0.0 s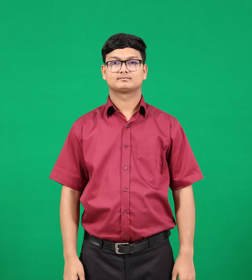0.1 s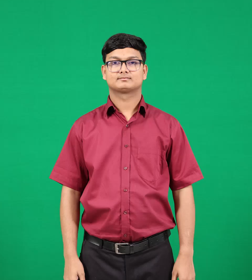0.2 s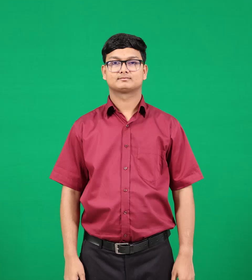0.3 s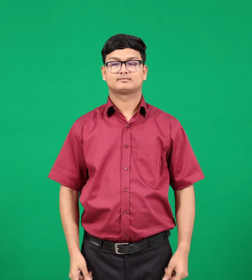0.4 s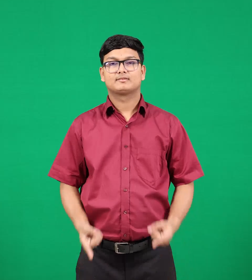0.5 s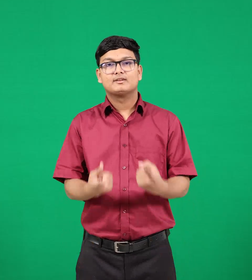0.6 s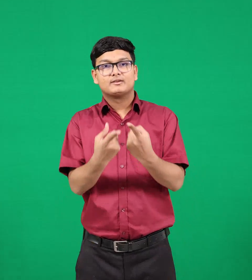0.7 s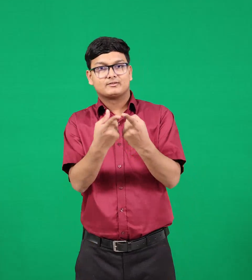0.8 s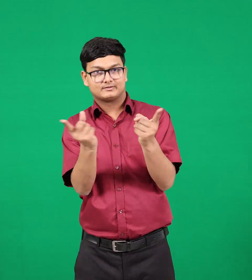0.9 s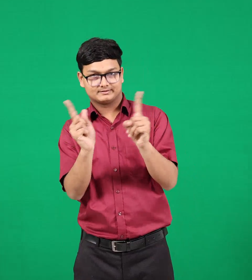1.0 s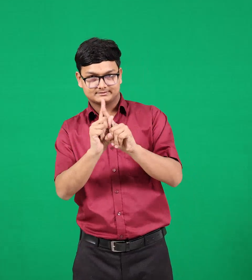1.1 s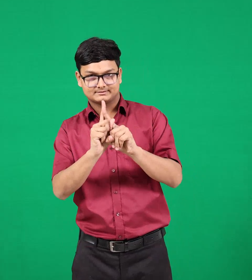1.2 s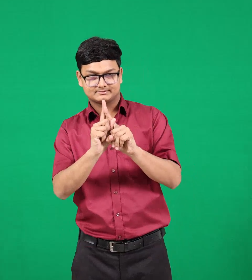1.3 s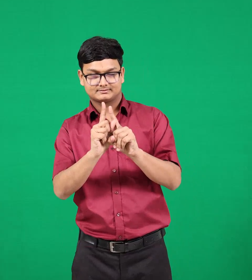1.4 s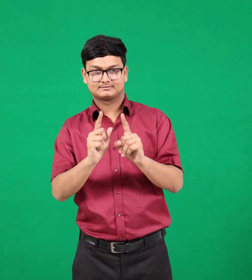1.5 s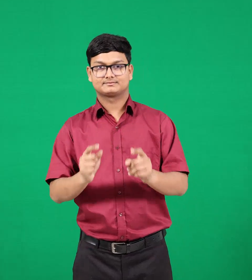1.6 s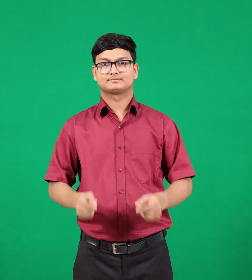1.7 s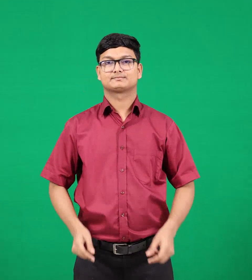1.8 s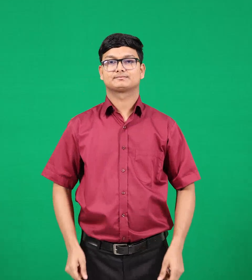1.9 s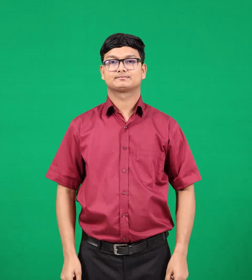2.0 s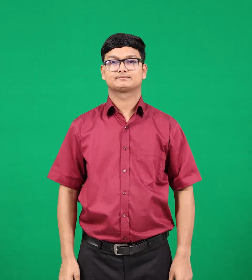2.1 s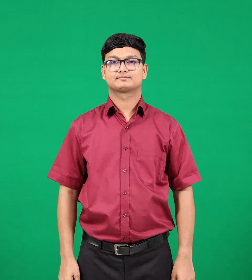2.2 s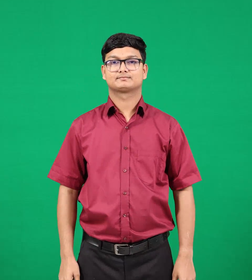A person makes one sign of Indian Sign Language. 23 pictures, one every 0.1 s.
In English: room
